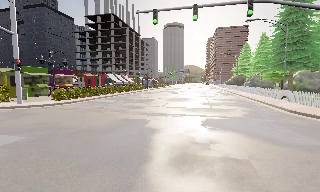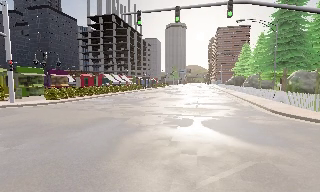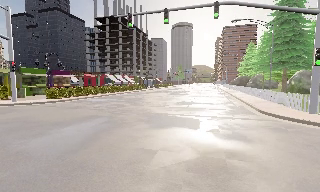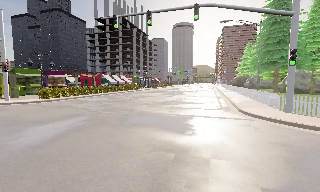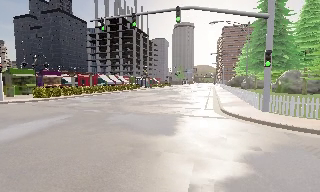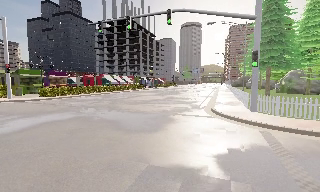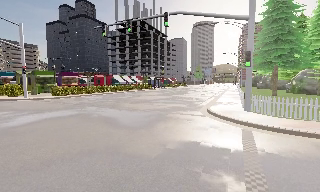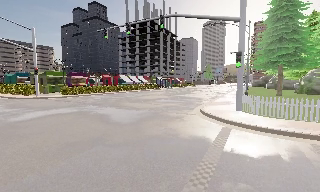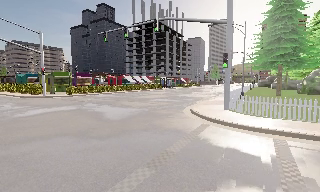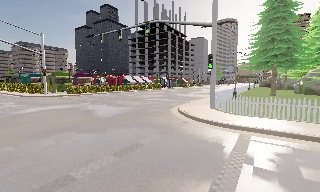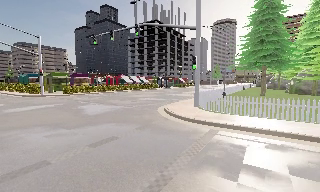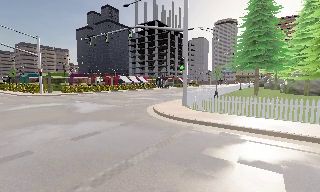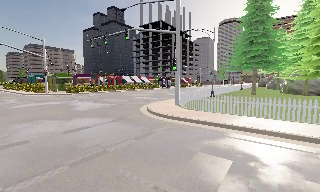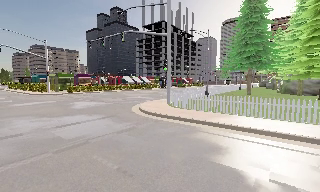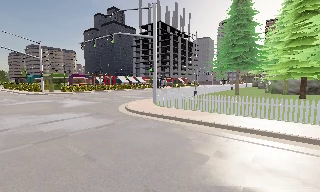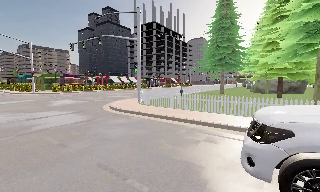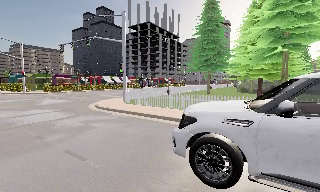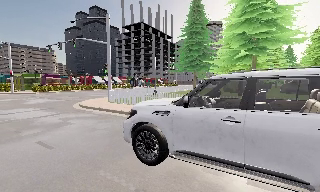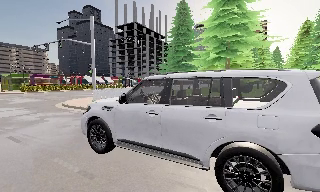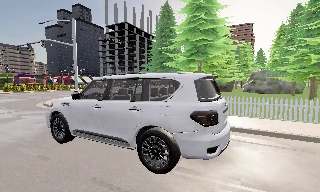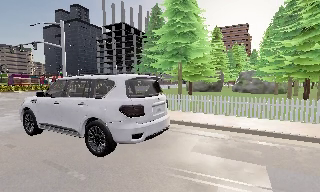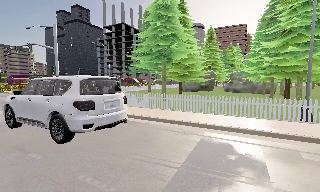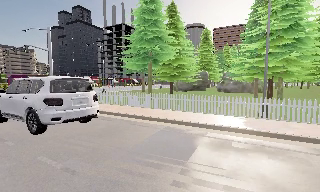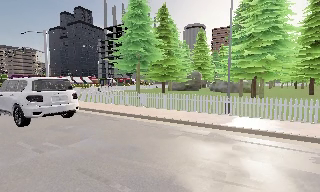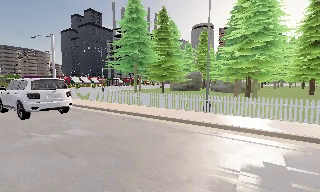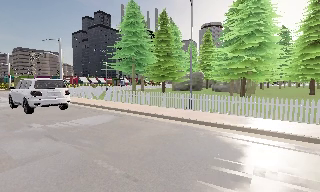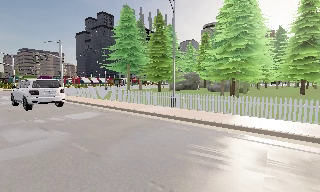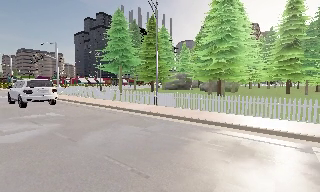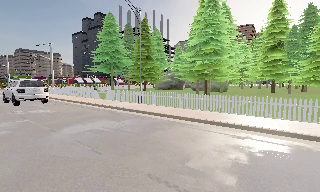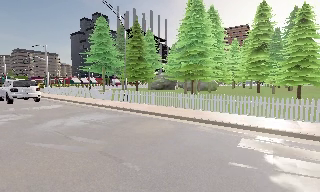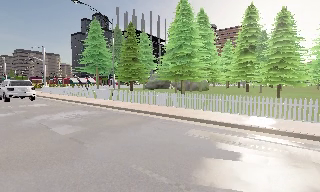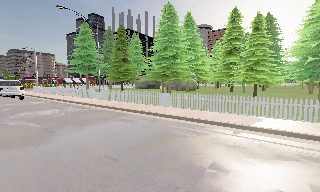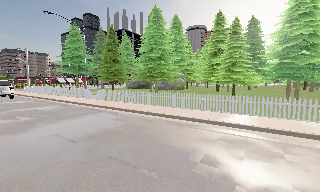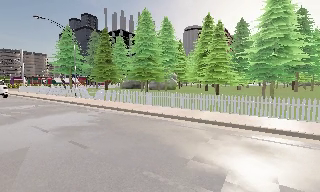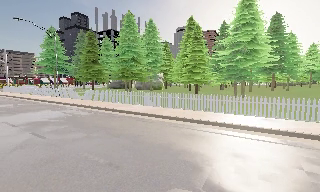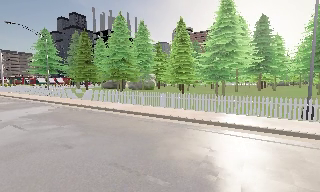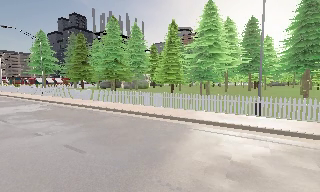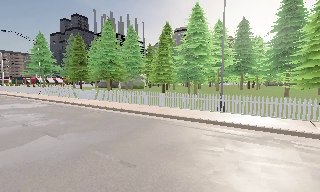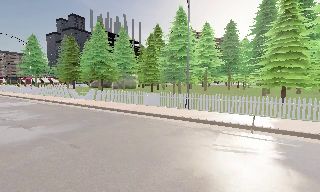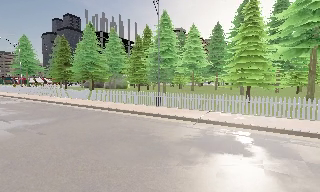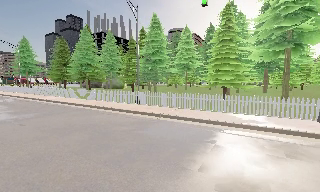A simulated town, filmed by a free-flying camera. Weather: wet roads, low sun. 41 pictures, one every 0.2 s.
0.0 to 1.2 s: The camera pans to its left, which is counterclockwise from overhead, by about 10 degrees. It travels to its right, about 7 m, so close, fixed things drift to the left.
1.2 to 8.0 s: The camera travels to its right and backward, about 55 m, so close, fixed things drift to the left. It gains speed.
The film runs backward here.
